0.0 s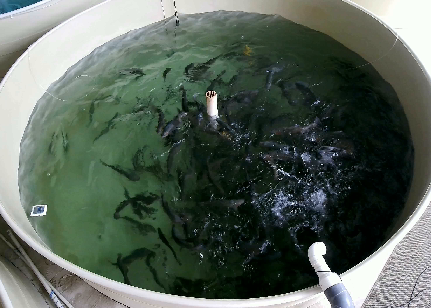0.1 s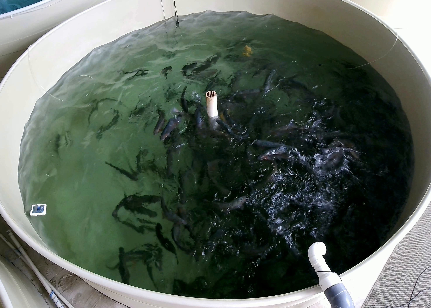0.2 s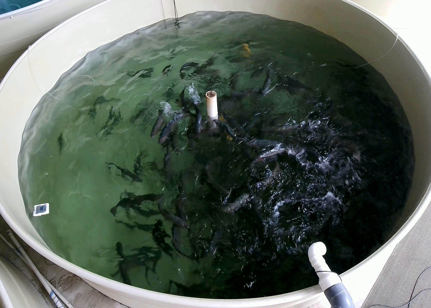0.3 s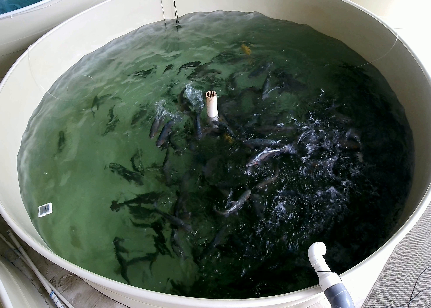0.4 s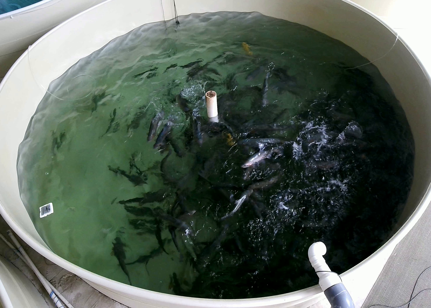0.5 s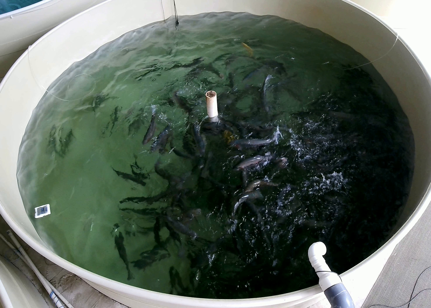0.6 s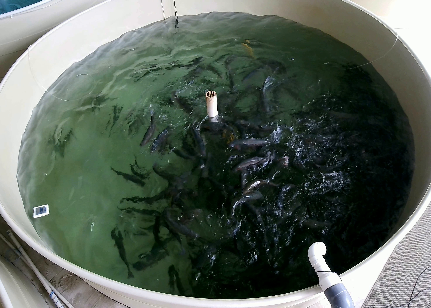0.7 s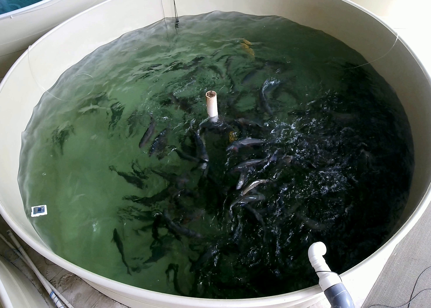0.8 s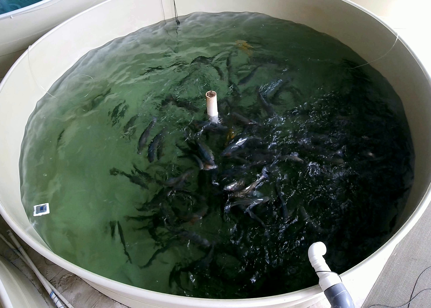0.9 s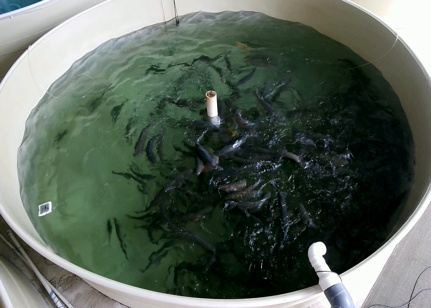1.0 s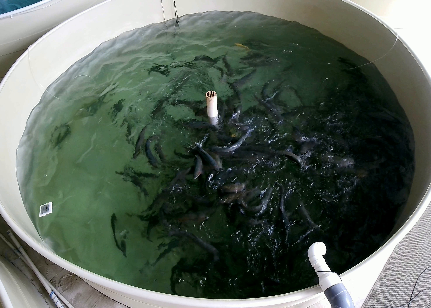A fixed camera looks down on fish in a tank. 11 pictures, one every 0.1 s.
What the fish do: Strong feeding.
